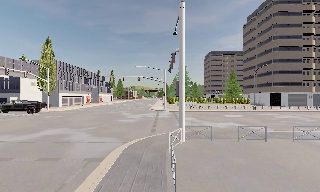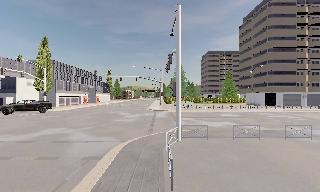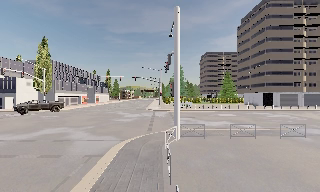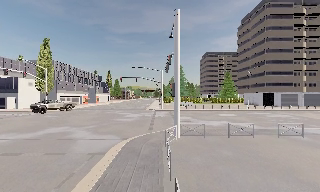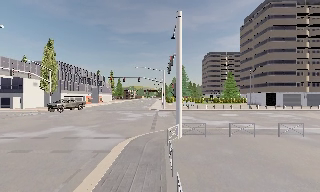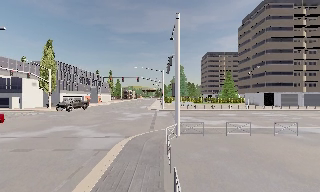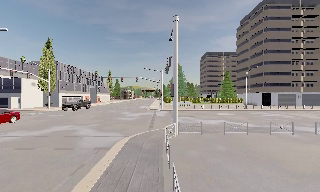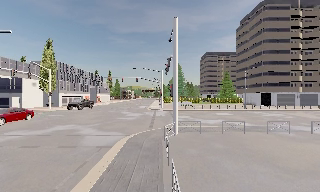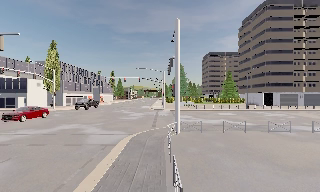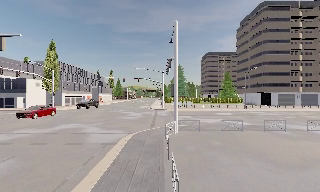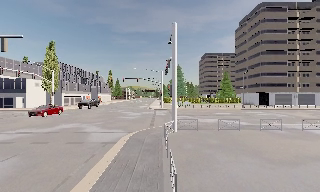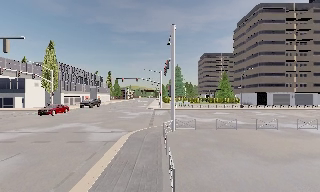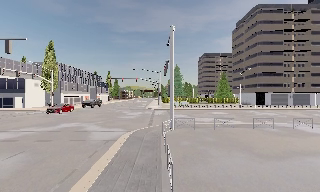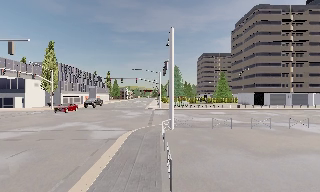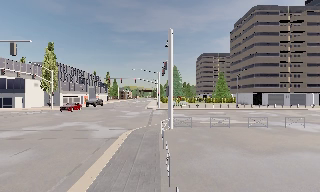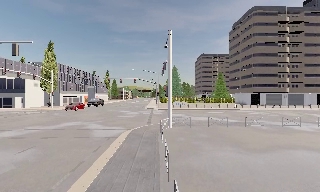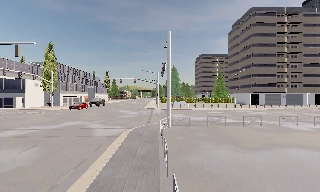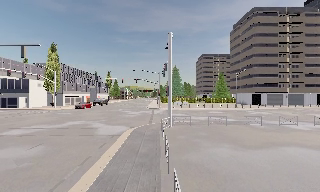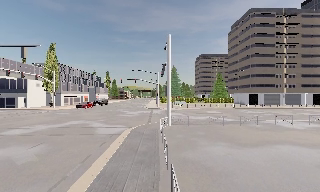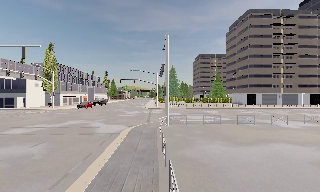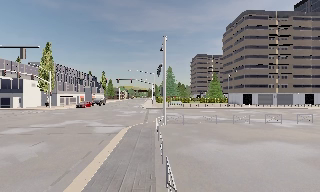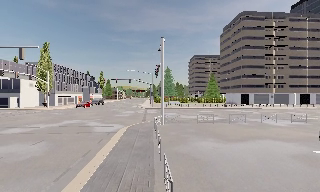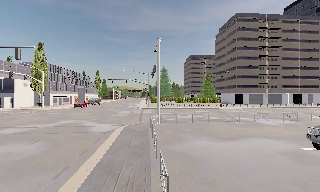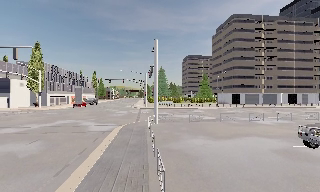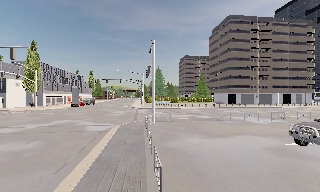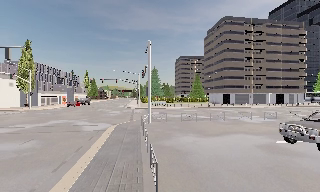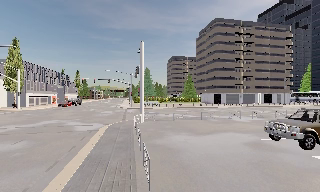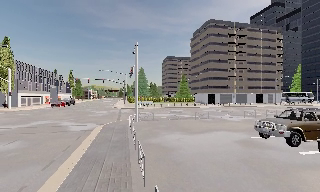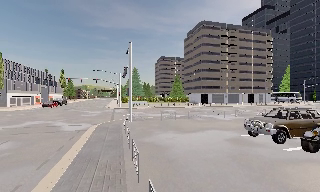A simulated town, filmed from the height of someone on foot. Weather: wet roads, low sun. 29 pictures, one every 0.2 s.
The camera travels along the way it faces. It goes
backward.
0.0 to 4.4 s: The camera travels backward, about 6 m, so what stands in front gets smaller.
4.4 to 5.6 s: The scene slides to the left, as the camera pans about 10 degrees to its right. It travels backward, about 1.5 m, so what stands in front gets smaller.
The film runs backward here.
